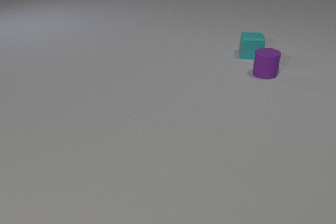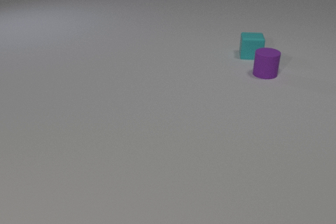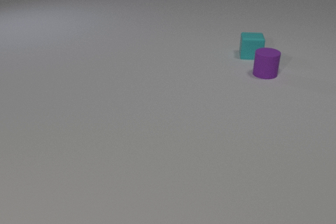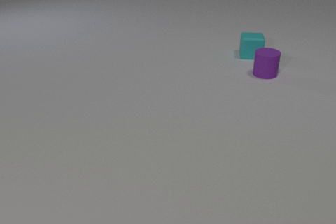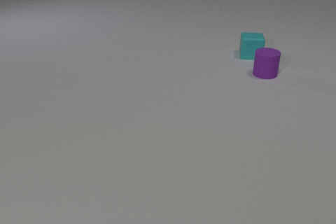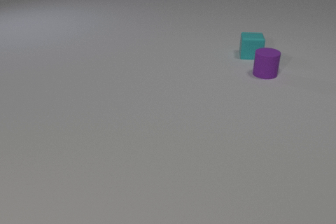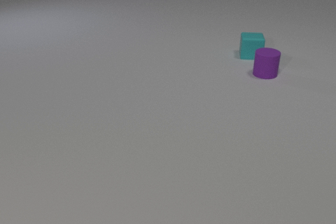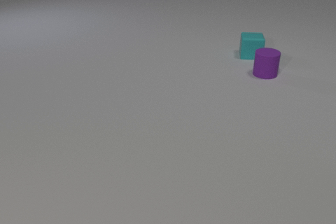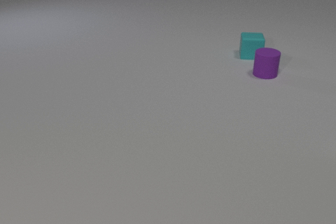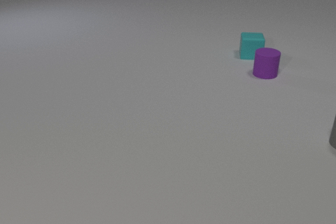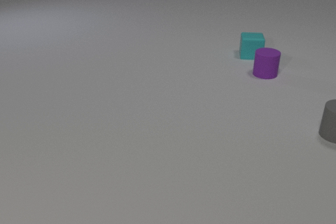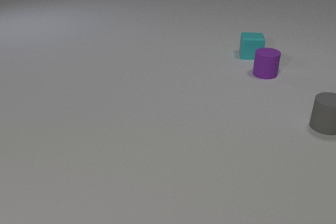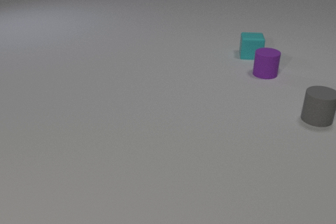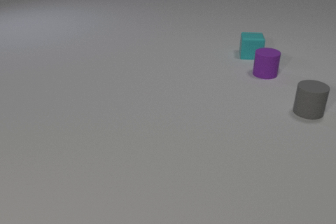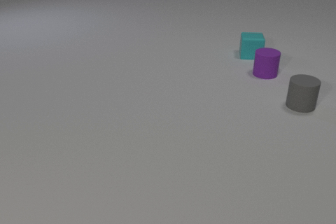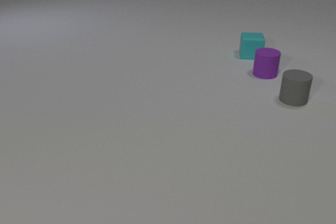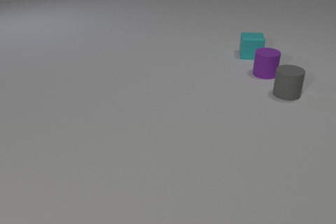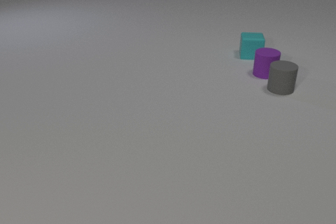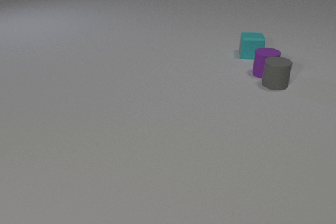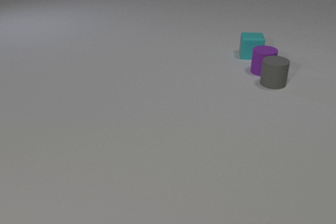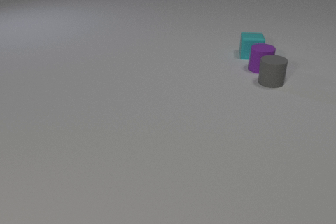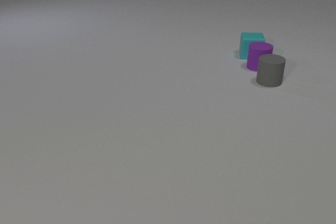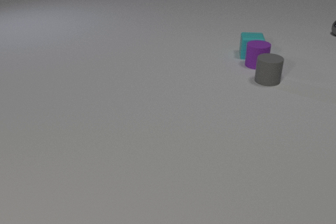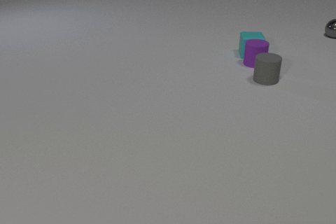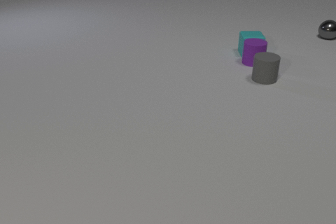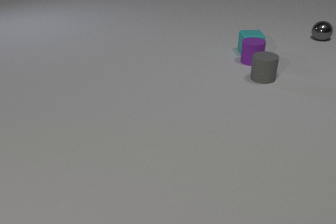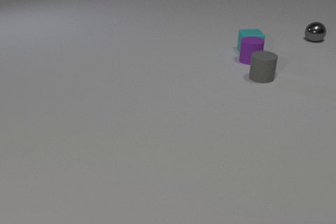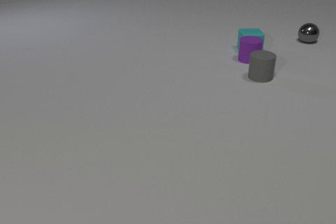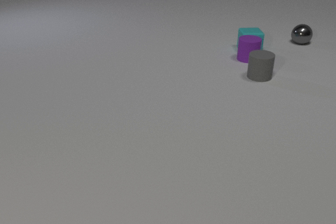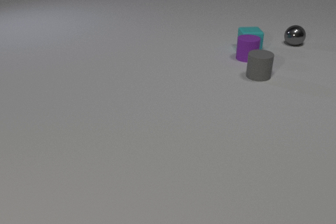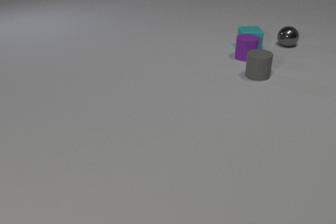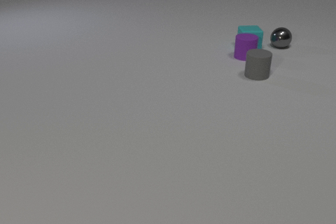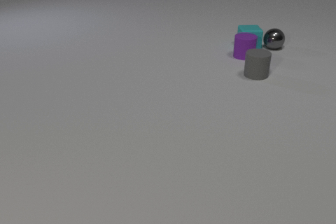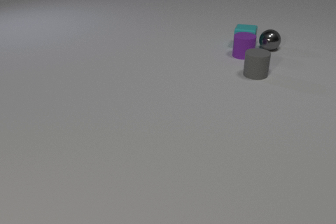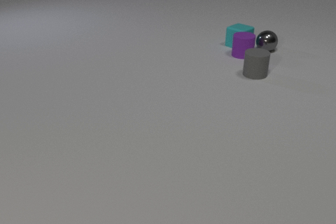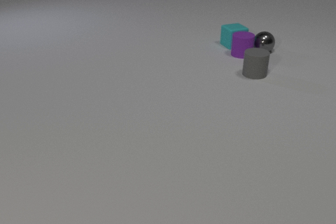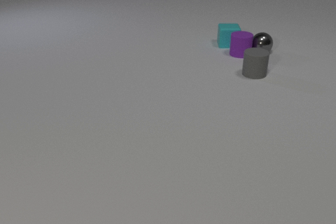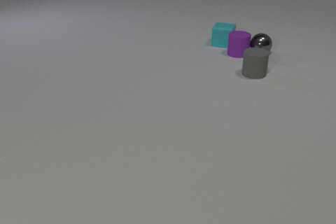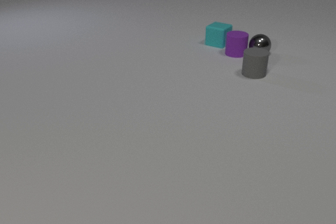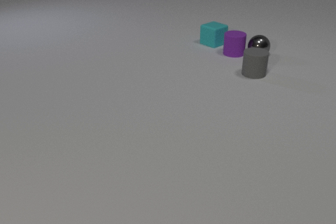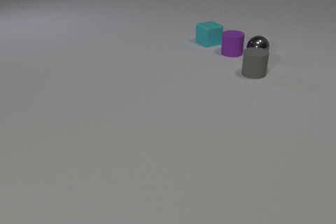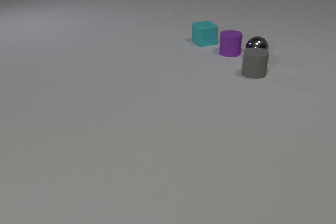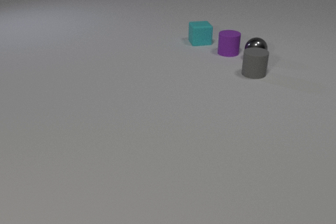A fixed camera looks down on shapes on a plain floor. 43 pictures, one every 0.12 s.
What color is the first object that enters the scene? gray.
What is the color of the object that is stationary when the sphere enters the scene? cyan.
Are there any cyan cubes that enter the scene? no.
0.00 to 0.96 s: Next to nothing moves.
0.96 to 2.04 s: The gray rubber cylinder comes in at the right edge, slides away from the camera and to the left.
2.04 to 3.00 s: The gray rubber cylinder slides away from the camera and to the left. The purple rubber cylinder slides away from the camera and to the left. The cyan rubber cube slides away from the camera. The gray metal sphere comes in at the right edge, rolls toward the camera and to the left. The gray rubber cylinder and the purple rubber cylinder collide. The purple rubber cylinder and the cyan rubber cube collide.
3.00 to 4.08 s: The gray rubber cylinder slides to the left and away from the camera. The purple rubber cylinder slides away from the camera and to the left. The cyan rubber cube slides away from the camera and to the left, spins so that its near face slides to the left, clockwise seen from above. The gray metal sphere rolls to the left and toward the camera. The cyan rubber cube and the gray metal sphere collide.
4.08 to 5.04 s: The purple rubber cylinder slides to the left. The cyan rubber cube slides to the left, spins so that its near face slides to the left, clockwise seen from above. The gray metal sphere rolls toward the camera and to the left. The purple rubber cylinder and the gray metal sphere collide.
